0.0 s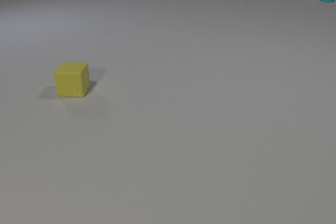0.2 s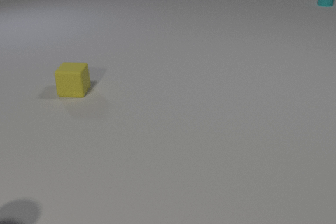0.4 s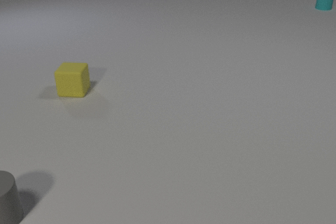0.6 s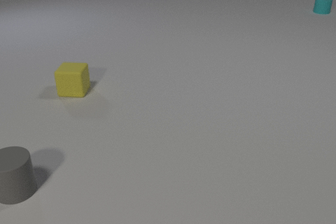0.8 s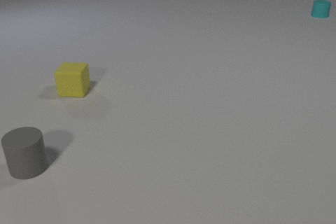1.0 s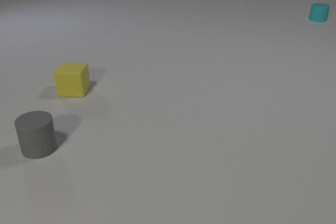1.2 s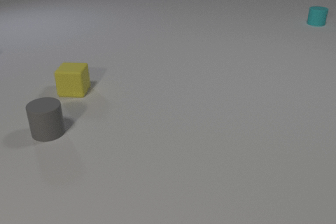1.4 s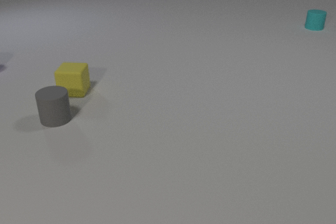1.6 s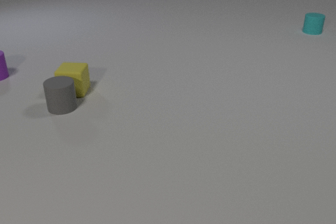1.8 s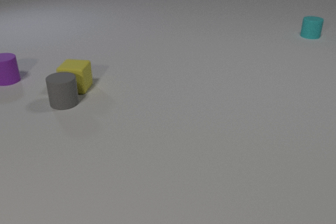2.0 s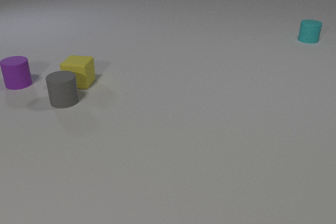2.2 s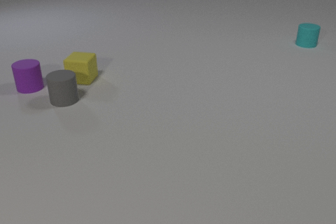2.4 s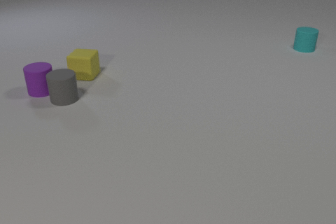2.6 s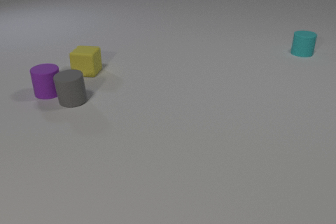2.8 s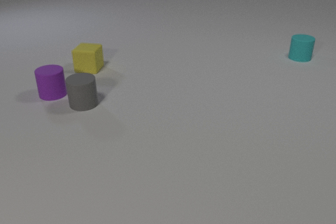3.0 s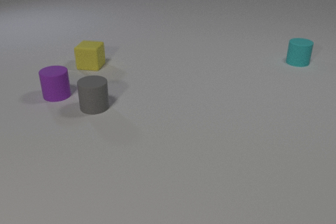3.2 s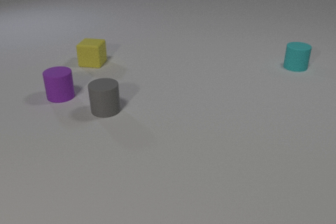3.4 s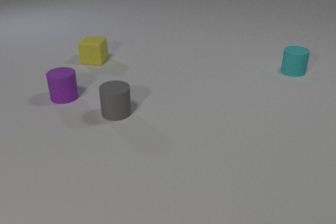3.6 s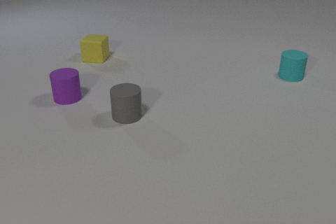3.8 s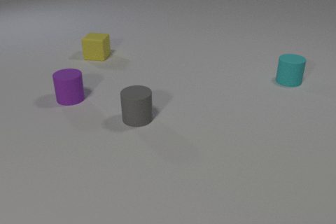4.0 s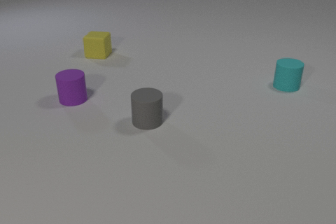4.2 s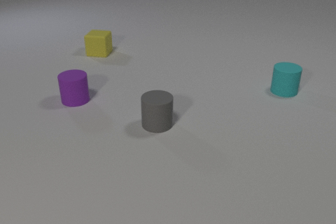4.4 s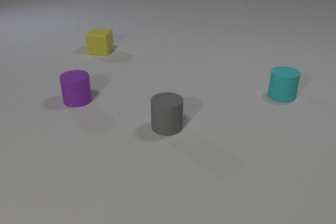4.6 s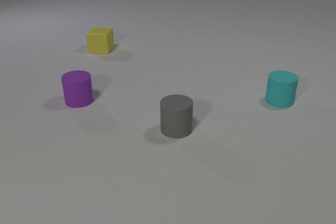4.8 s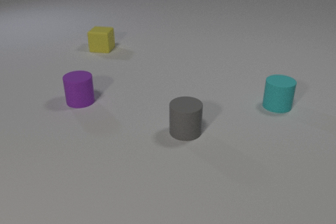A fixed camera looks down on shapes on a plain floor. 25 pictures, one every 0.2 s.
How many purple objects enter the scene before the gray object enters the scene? 0.
Are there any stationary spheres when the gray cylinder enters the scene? no.
How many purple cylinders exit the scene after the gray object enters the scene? 0.
0.0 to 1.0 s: The gray rubber cylinder comes in at the left edge, slides away from the camera and to the right. The cyan rubber cylinder slides toward the camera.
1.0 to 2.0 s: The gray rubber cylinder slides away from the camera. The yellow rubber cube slides away from the camera. The purple rubber cylinder comes in at the left edge, slides toward the camera and to the right. The cyan rubber cylinder slides toward the camera. The gray rubber cylinder and the yellow rubber cube collide.
2.0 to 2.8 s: The gray rubber cylinder slides to the right and toward the camera. The yellow rubber cube slides away from the camera. The purple rubber cylinder slides toward the camera and to the right. The cyan rubber cylinder slides toward the camera. The gray rubber cylinder and the purple rubber cylinder collide.
2.8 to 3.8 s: The gray rubber cylinder slides to the right and toward the camera. The yellow rubber cube slides away from the camera. The purple rubber cylinder slides to the right and toward the camera. The cyan rubber cylinder slides toward the camera.
3.8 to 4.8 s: The gray rubber cylinder slides to the right and toward the camera. The yellow rubber cube slides away from the camera. The purple rubber cylinder slides to the right and toward the camera. The cyan rubber cylinder slides toward the camera.
